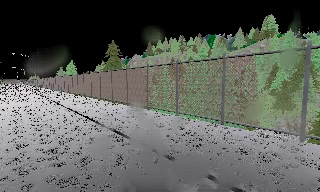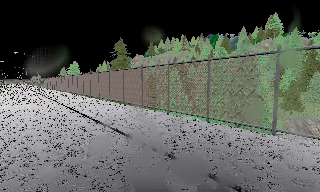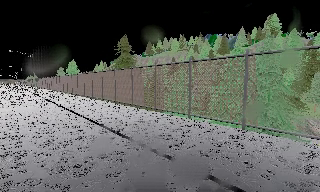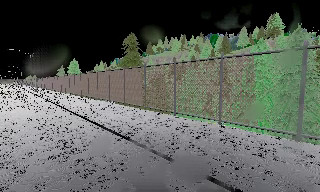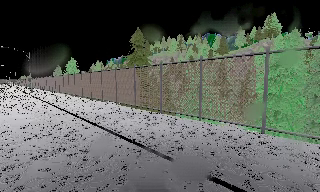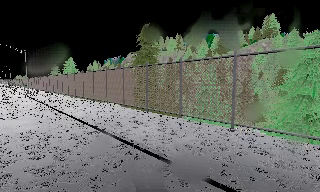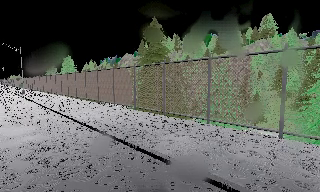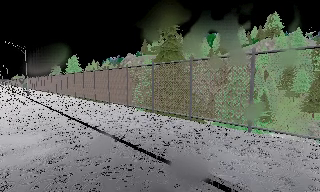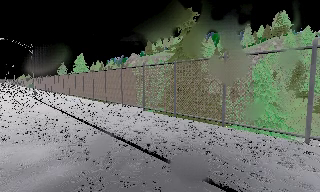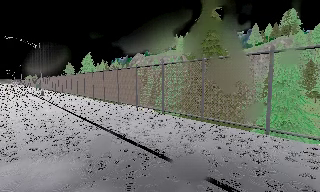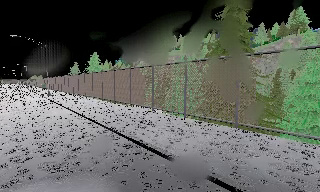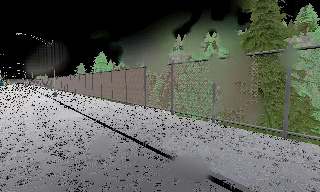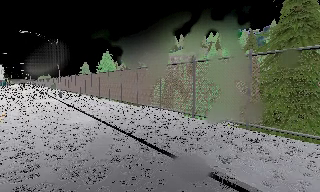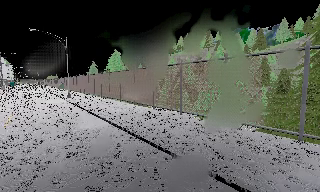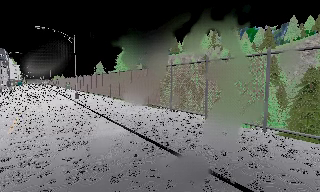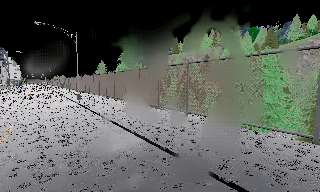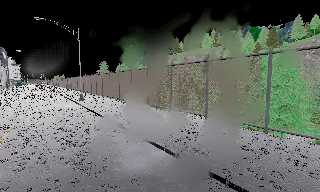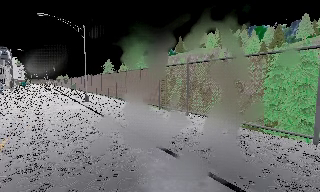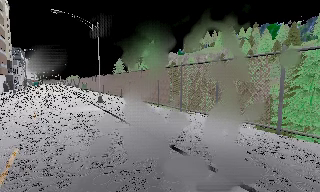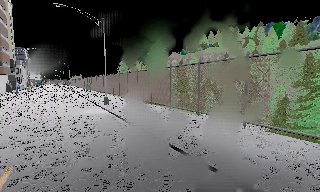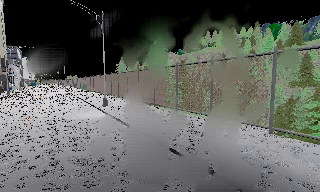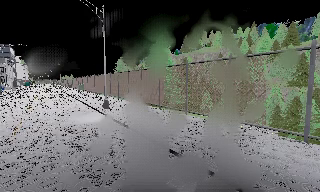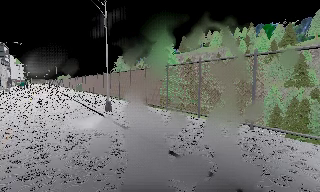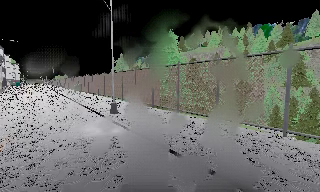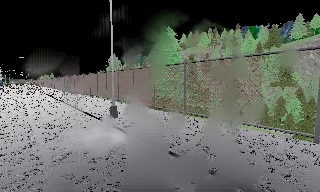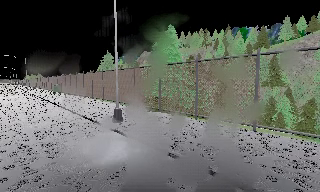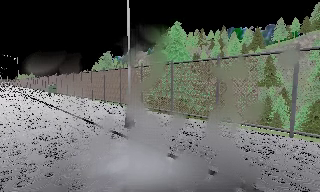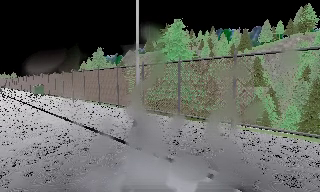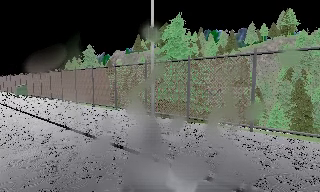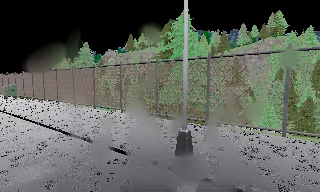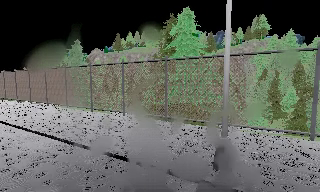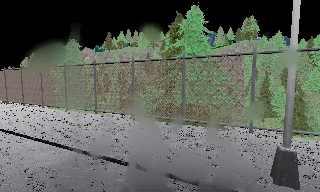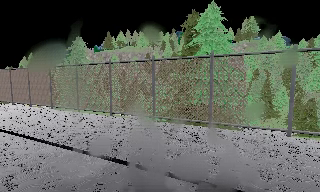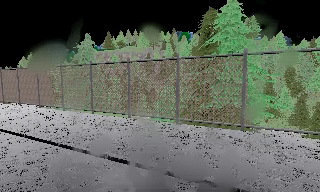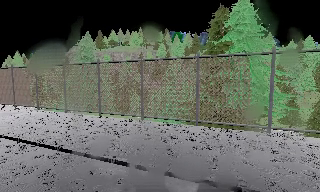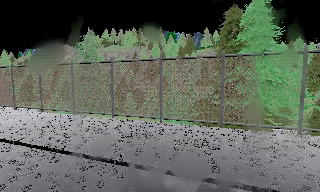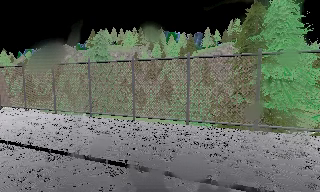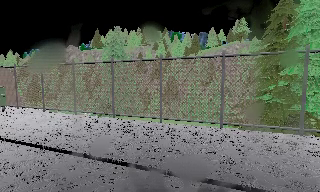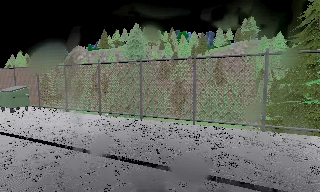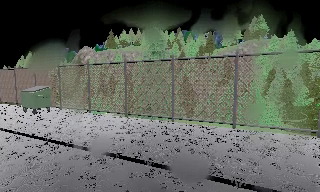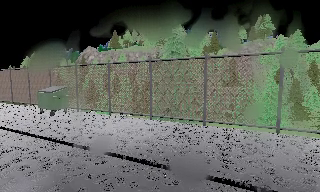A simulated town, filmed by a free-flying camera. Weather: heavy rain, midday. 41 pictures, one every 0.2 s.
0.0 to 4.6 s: The camera travels forward and to its left, about 35 m, so what stands in front looms larger.
4.6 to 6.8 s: The camera pans to its right, which is clockwise from overhead, by about 30 degrees. It travels to its left and forward, about 14 m.
6.8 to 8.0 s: The camera travels to its left, about 8 m, so close, fixed things drift to the right.
The film runs forward here.
